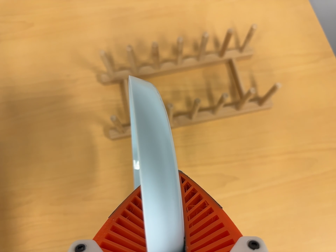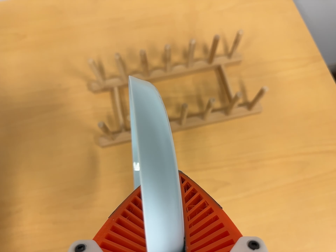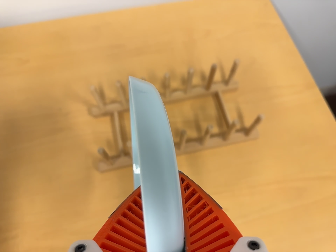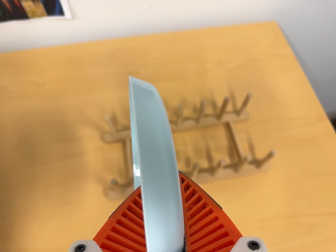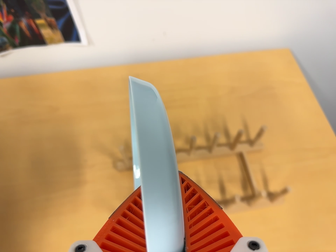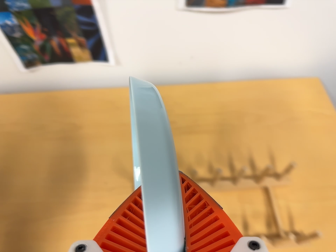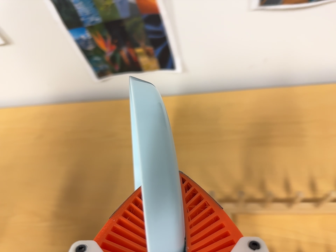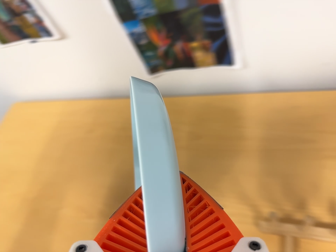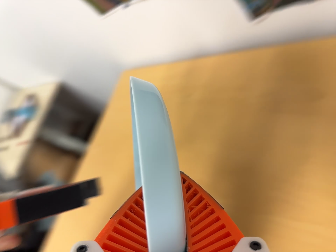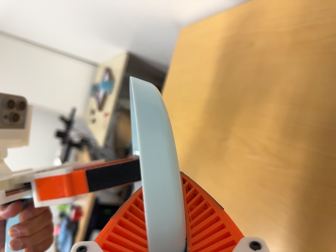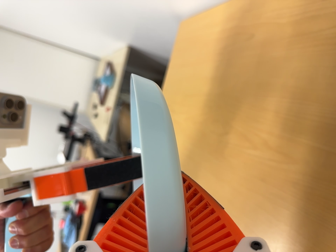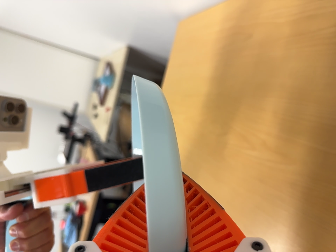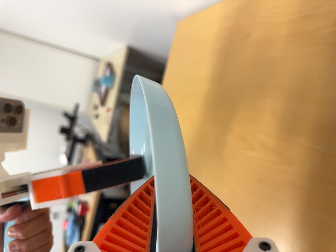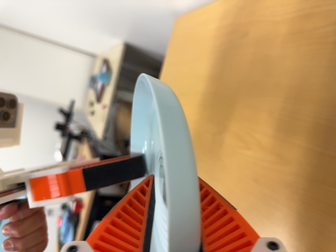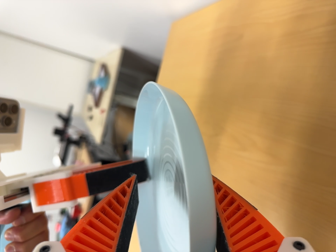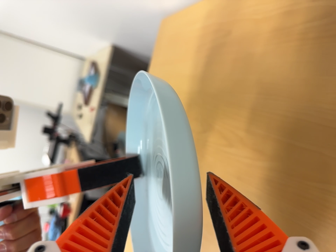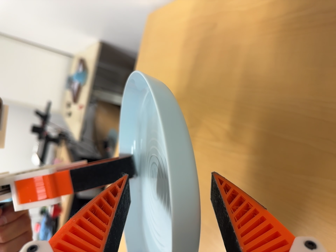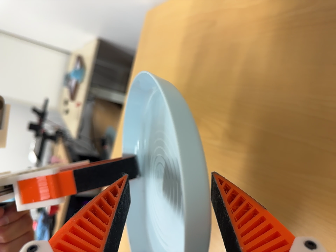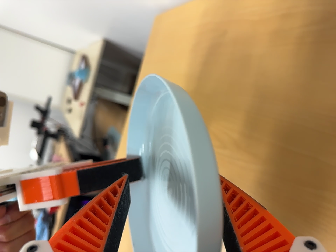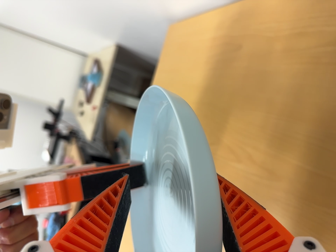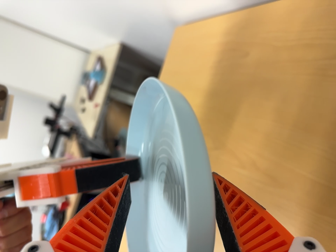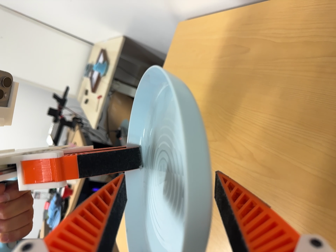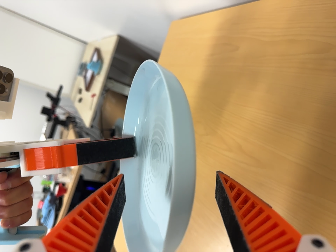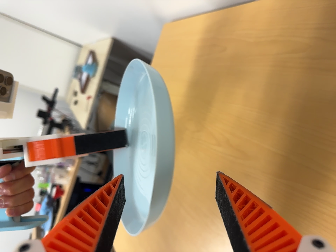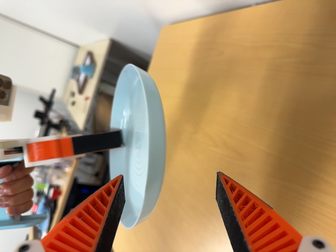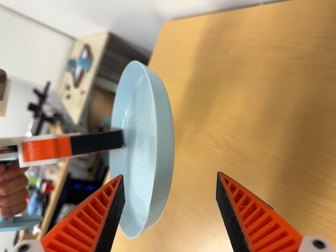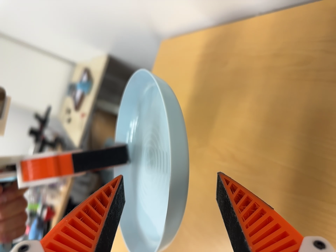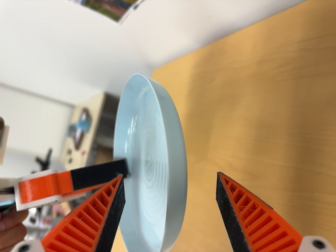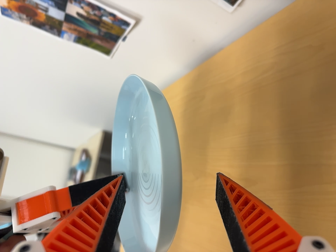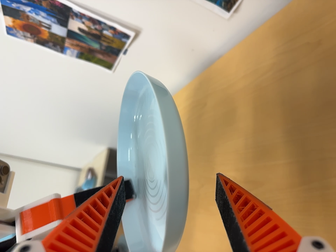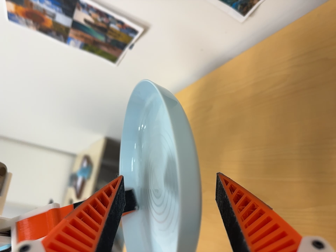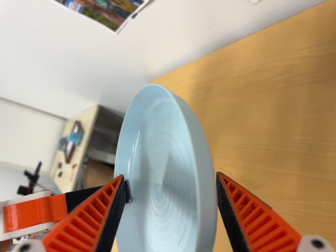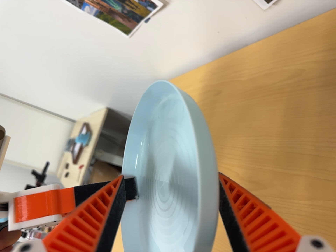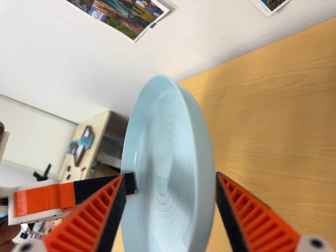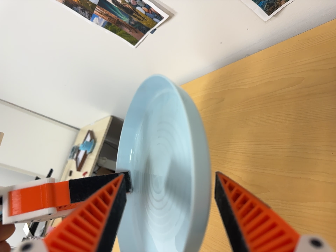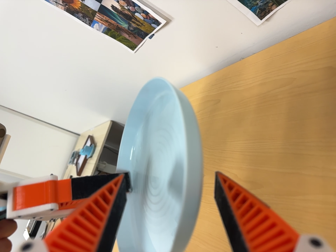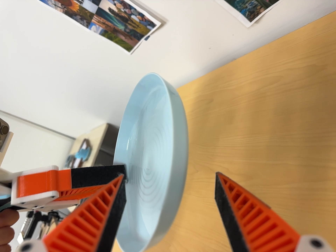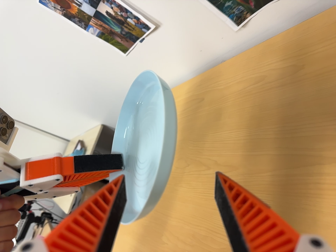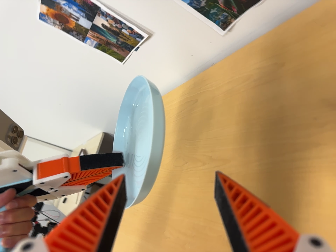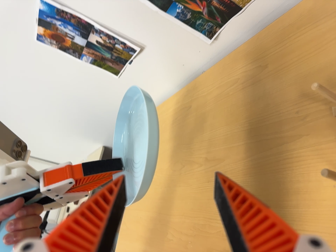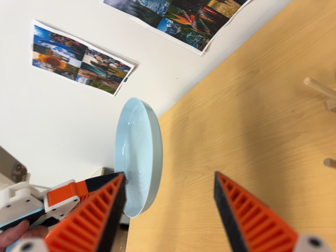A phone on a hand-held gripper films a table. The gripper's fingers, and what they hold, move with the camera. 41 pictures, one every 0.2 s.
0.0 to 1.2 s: The camera pans to its left by about 20 degrees. It travels toward the top of its view, about 12 cm, so close, fixed things drift downward. Its aim tips toward the top of its view by about 15 degrees, and the scene shifts downward.
1.2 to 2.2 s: The camera swings to its left by about 55 degrees, and the scene slides to the right. It travels forward and to its right, about 18 cm. Its aim tips toward the bottom of its view by about 20 degrees, and the scene shifts upward.
2.2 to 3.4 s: The camera shifts only a little, or ends up much as it began.
3.4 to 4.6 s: The camera travels backward, about 9 cm, so what stands in front gets smaller.
4.6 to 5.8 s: The camera travels toward the bottom of its view, about 12 cm. Its aim tips toward the top of its view by about 25 degrees. It rolls about its line of sight by about 15 degrees, and the scene rotates counterclockwise.
5.8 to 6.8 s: The camera travels to its left, about 5 cm, so close, fixed things drift to the right. It rolls about its line of sight by about 10 degrees, and the scene rotates clockwise.
6.8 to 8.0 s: The camera travels backward and toward the bottom of its view, about 18 cm, so what stands in front gets smaller. Its aim tips toward the top of its view by about 10 degrees. It rolls about its line of sight by about 10 degrees, and the scene rotates counterclockwise.
The film runs backward here.
